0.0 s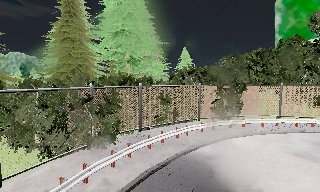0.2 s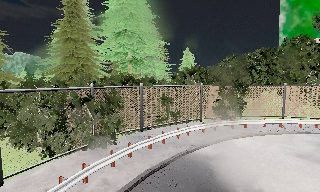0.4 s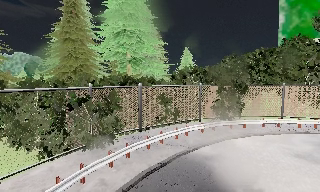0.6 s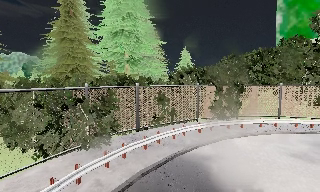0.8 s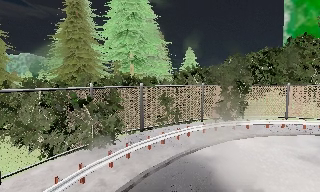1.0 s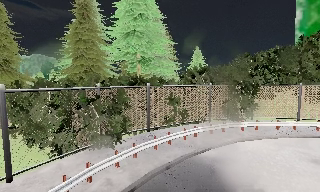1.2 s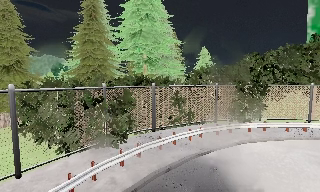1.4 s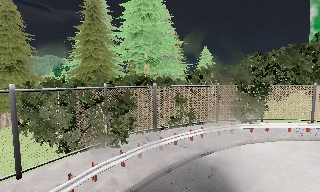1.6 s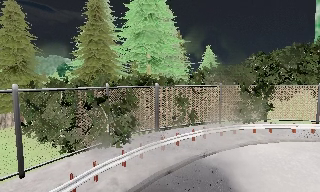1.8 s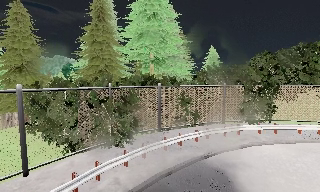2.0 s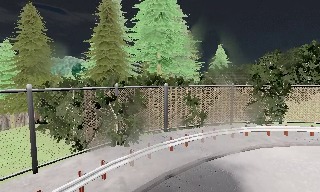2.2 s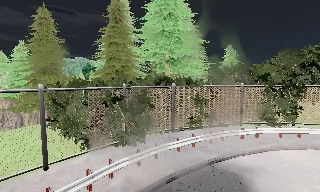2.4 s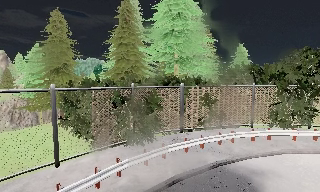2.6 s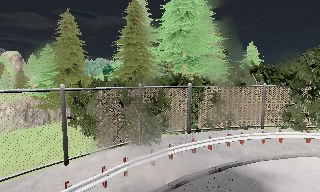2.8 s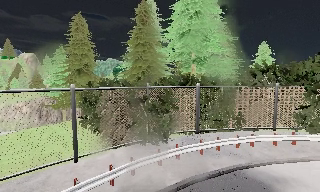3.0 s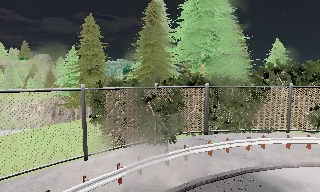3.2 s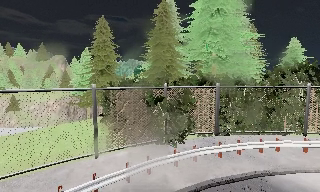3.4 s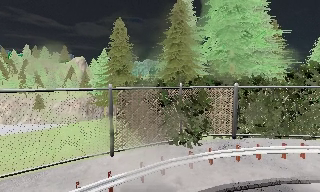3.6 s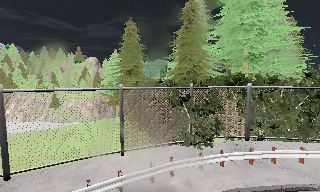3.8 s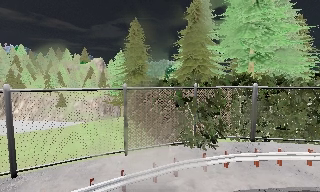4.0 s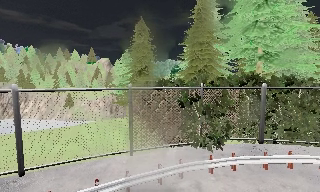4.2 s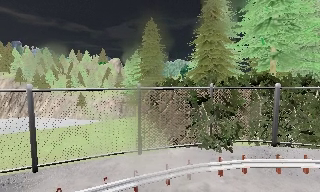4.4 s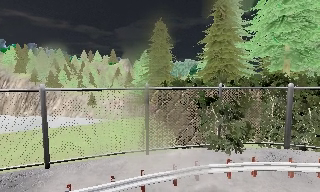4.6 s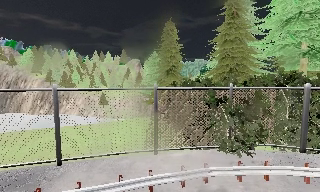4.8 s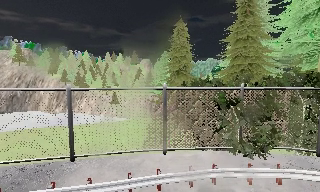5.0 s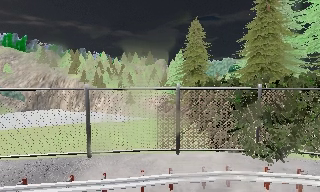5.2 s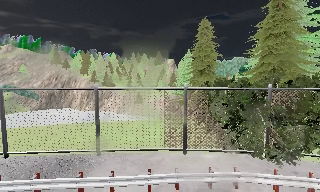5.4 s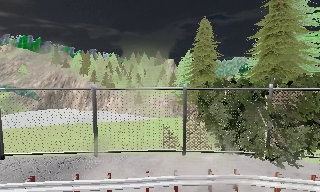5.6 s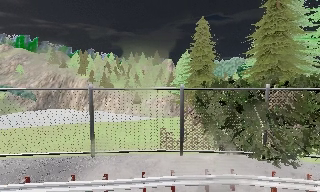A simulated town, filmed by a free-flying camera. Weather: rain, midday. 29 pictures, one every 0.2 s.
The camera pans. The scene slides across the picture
to the right.
The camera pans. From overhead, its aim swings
counterclockwise.
0.0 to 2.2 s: The camera swings to its left by about 15 degrees, and the scene slides to the right. It travels to its right, about 0.5 m.
2.2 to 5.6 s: The camera pans to its left, which is counterclockwise from overhead, by about 50 degrees. It travels to its right, about 1 m.
The film runs backward here.
